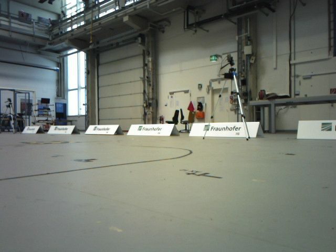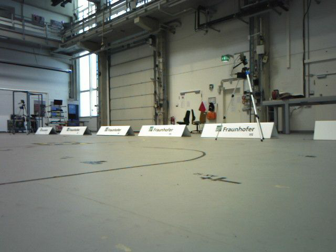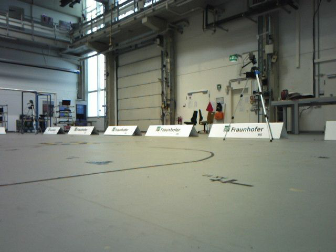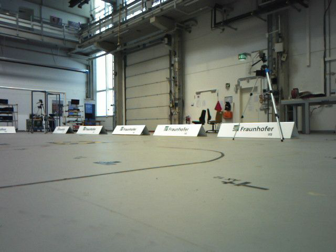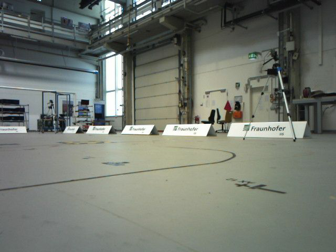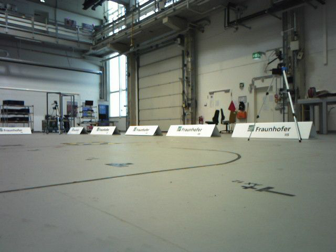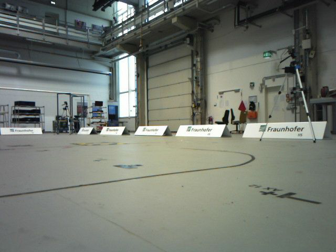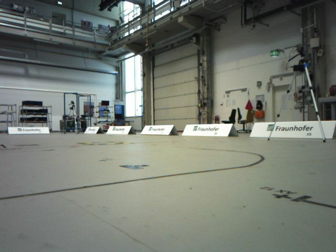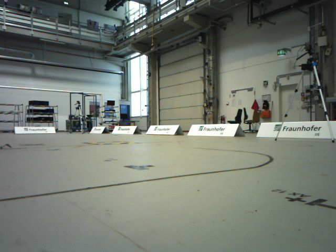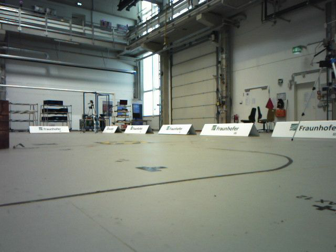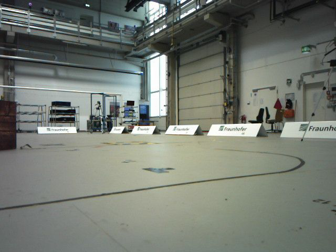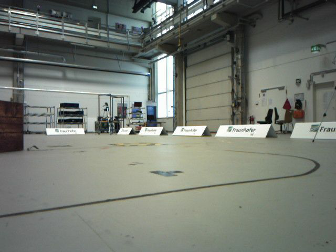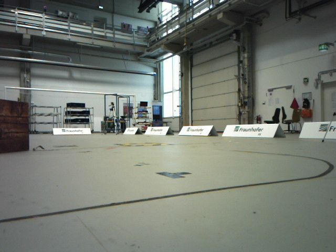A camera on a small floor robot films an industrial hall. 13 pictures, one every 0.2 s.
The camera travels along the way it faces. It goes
forward.
0.0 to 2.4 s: The scene slides to the right, as the camera pans about 20 degrees to its left. It travels forward, about 0.5 m, so what stands in front looms larger.
The film runs forward here.
